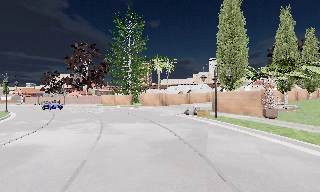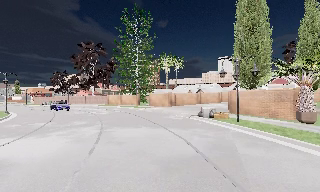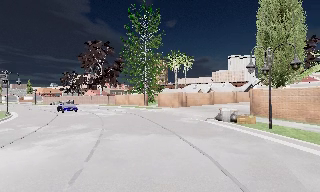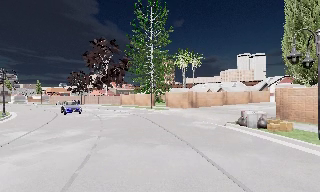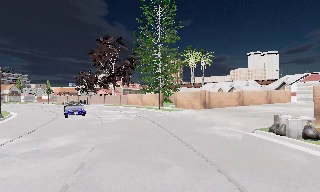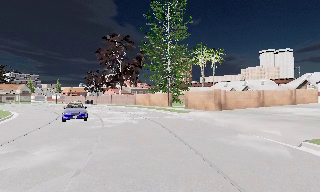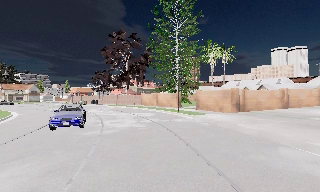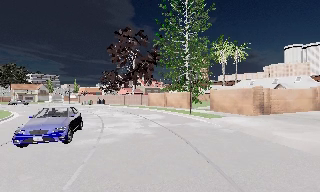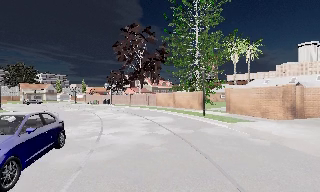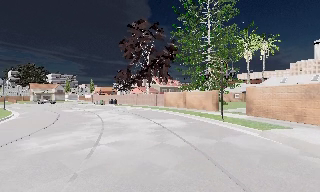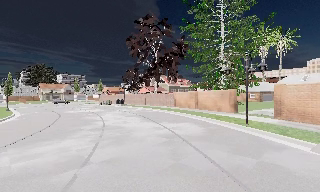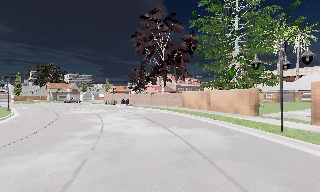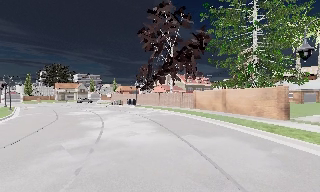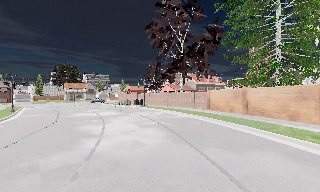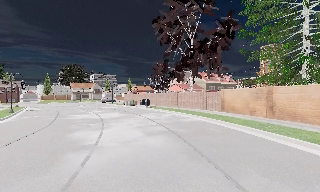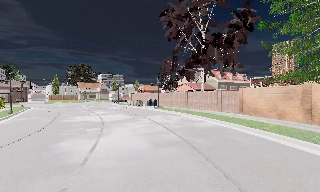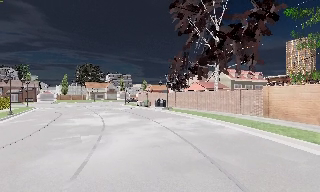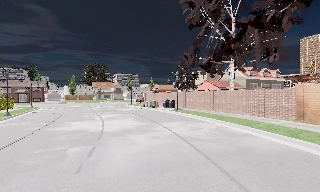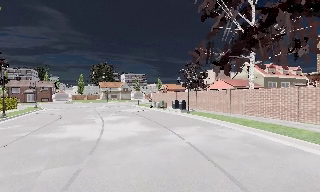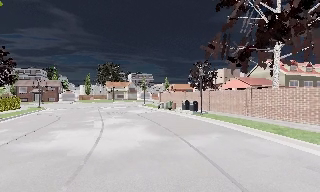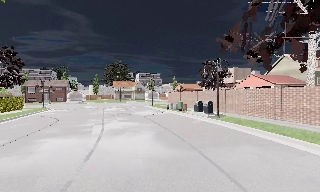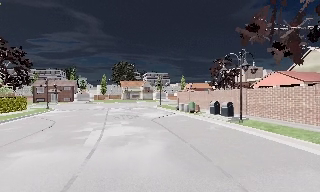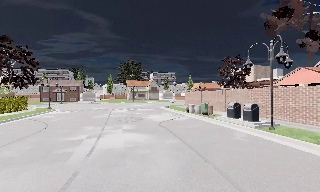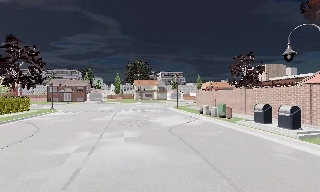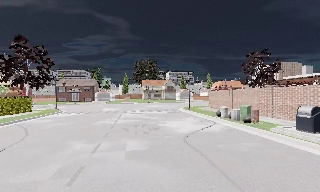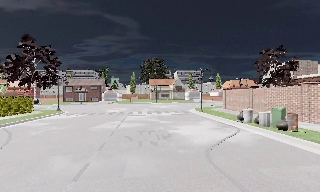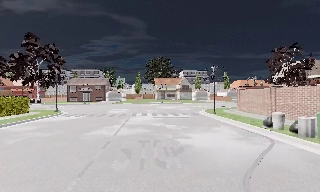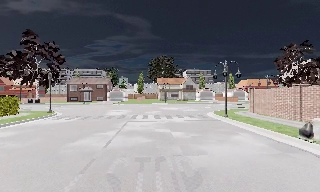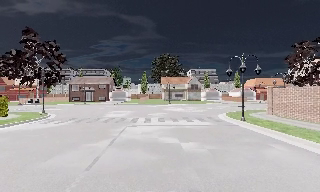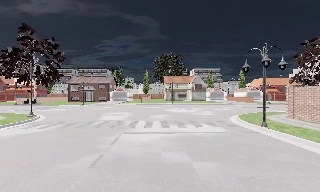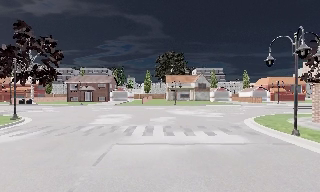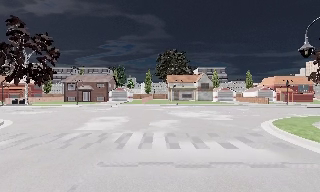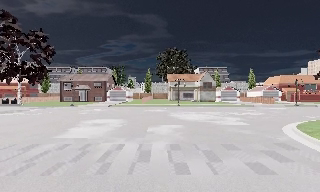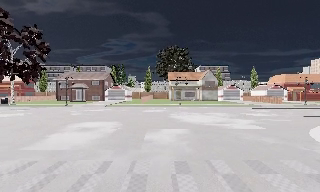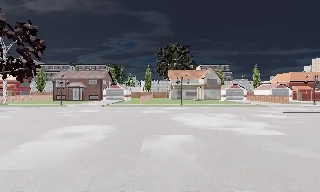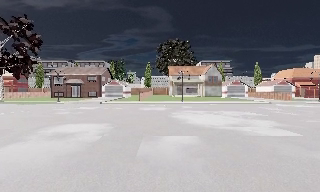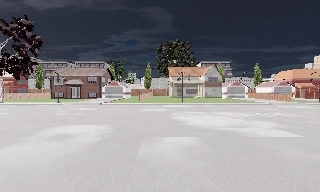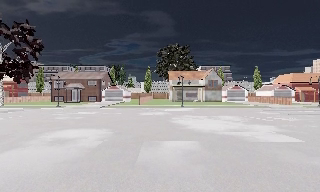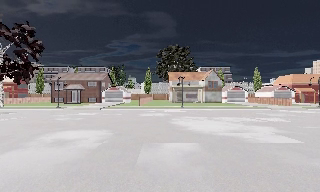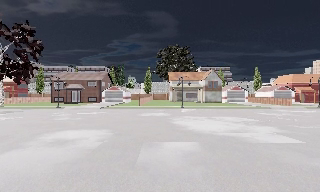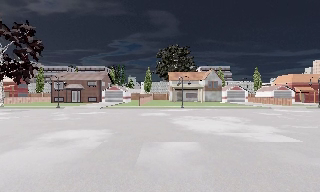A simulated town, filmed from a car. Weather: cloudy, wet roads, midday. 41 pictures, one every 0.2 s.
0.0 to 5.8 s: The scene slides to the right, as the camera pans about 70 degrees to its left. It travels forward, about 55 m.
5.8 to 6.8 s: The camera travels forward, about 9 m, so what stands in front looms larger.
6.8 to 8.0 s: The camera travels forward, about 0.5 m, so what stands in front looms larger. It loses speed.
The film runs forward here.
